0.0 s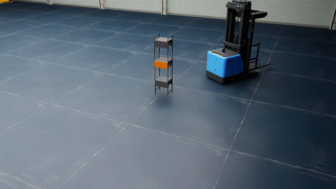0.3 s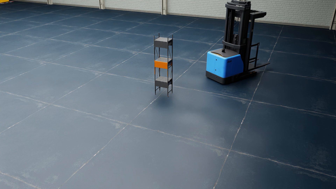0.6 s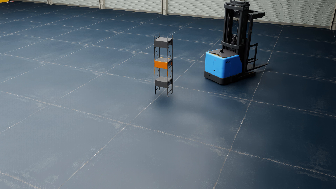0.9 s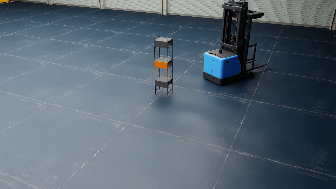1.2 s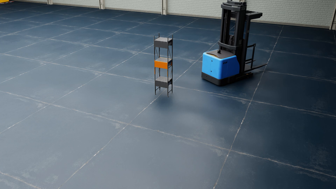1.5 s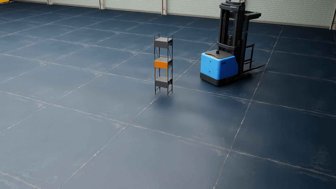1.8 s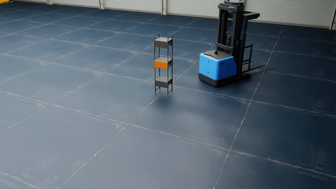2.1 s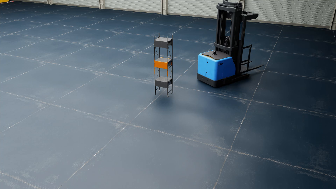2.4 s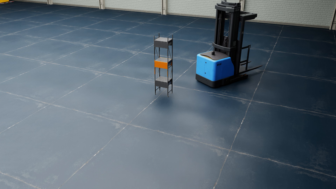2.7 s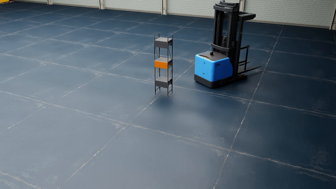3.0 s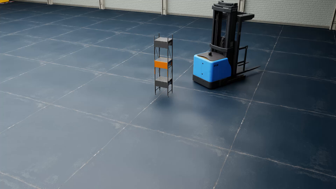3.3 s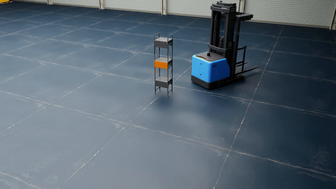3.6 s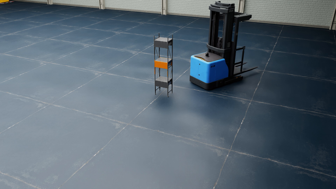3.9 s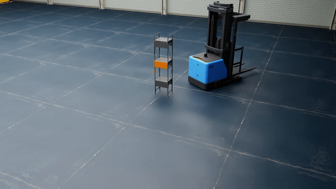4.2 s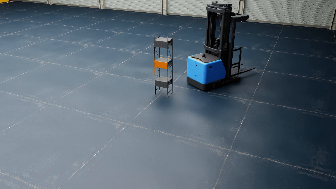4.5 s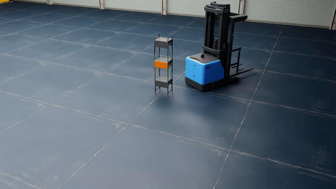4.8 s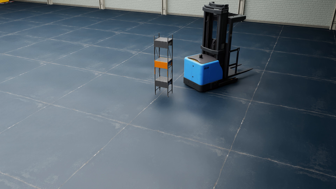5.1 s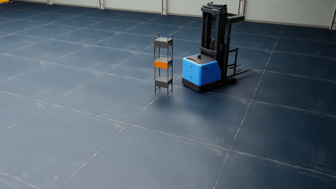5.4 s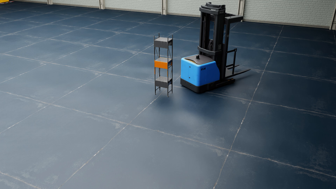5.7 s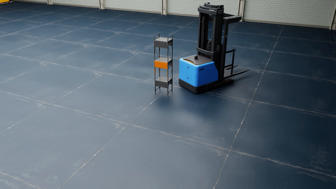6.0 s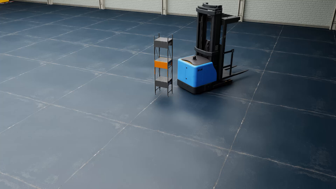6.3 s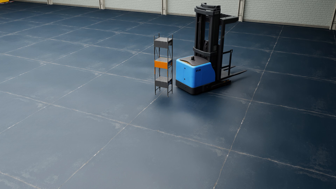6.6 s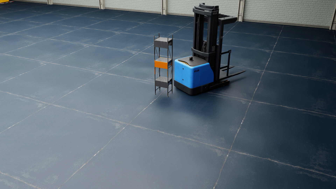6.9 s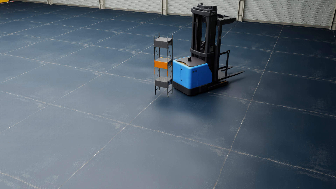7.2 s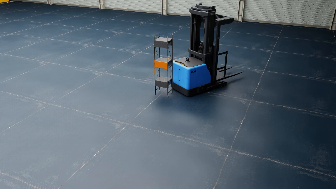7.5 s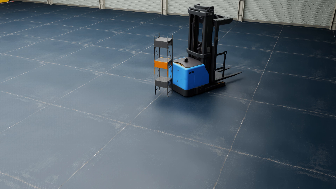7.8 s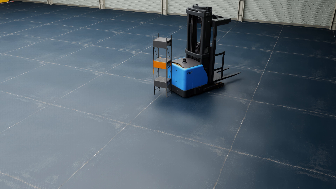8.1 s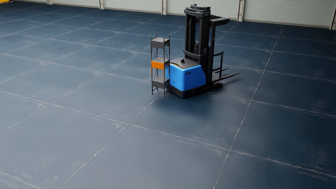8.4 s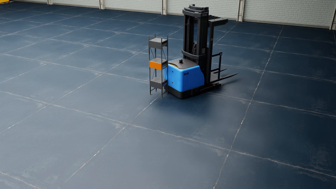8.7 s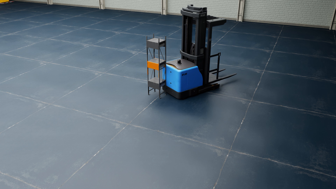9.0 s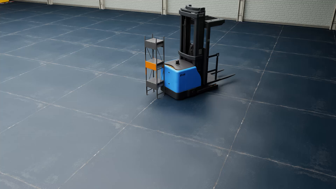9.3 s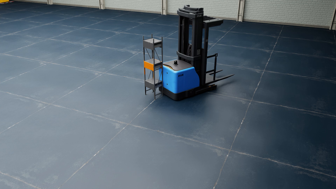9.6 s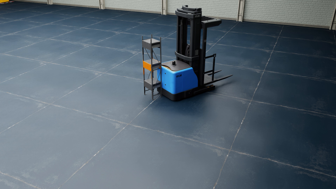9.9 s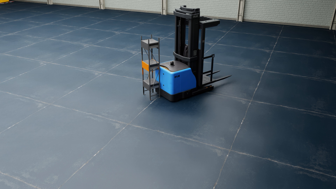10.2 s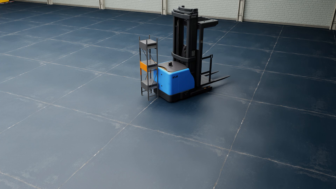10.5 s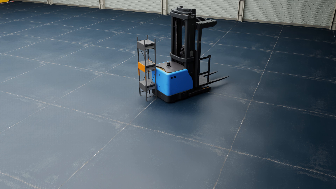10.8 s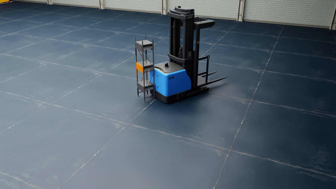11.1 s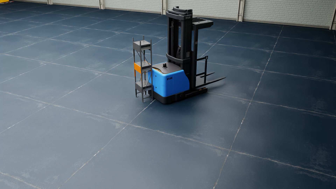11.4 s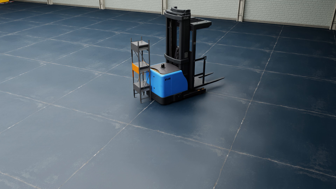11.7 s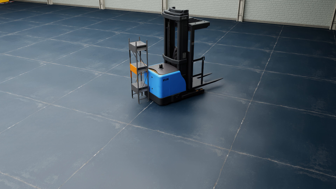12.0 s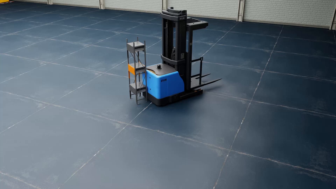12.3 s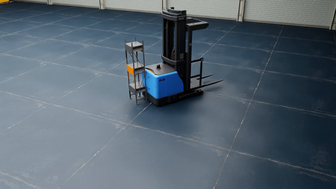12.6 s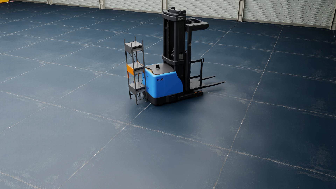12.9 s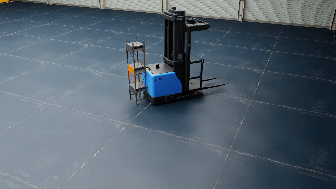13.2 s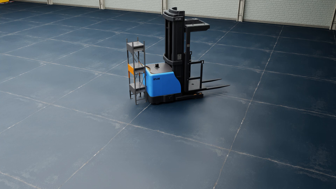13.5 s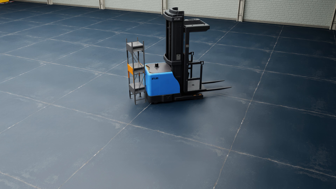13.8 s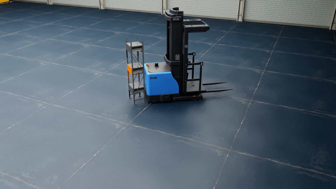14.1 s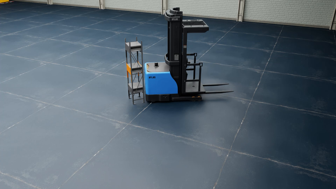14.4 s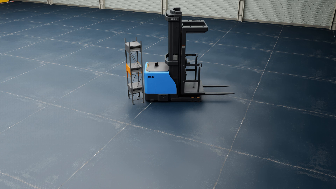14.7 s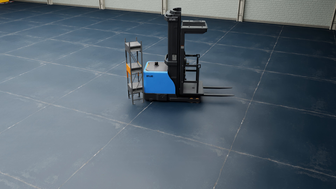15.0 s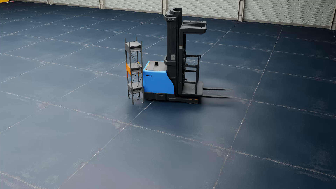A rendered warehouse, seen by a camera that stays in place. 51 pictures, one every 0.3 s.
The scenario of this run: A forklift runs into an object in its way.
